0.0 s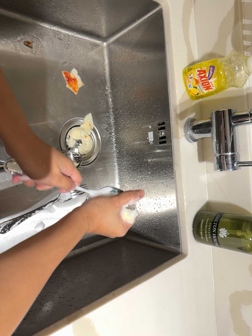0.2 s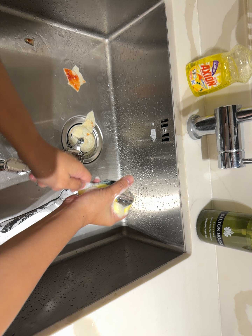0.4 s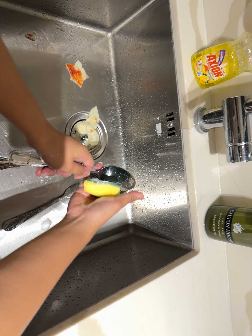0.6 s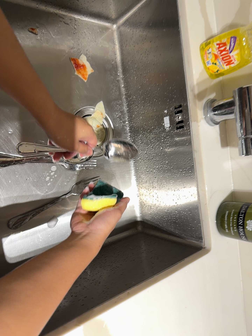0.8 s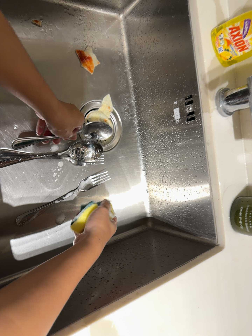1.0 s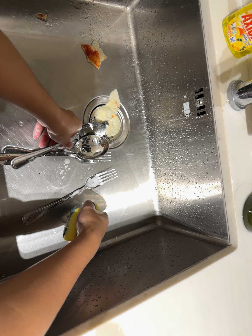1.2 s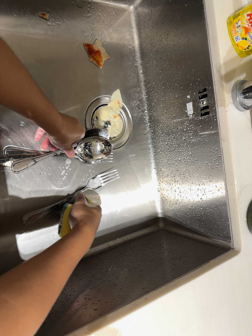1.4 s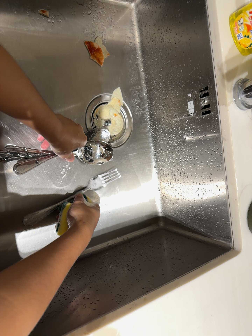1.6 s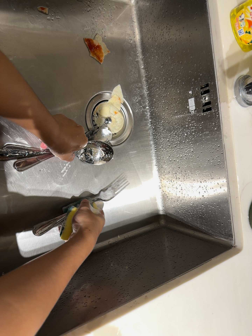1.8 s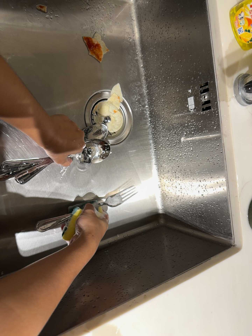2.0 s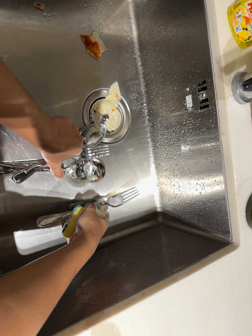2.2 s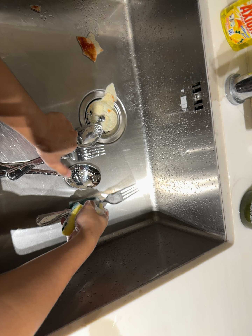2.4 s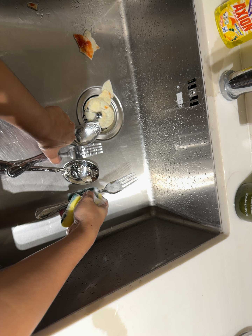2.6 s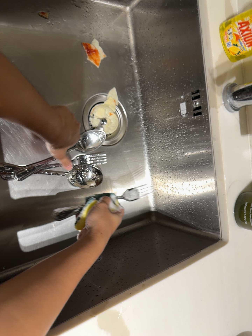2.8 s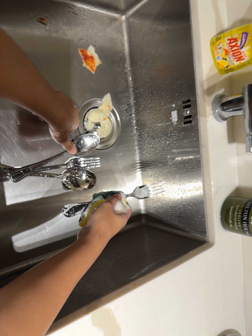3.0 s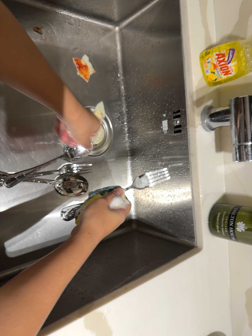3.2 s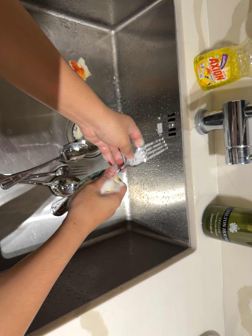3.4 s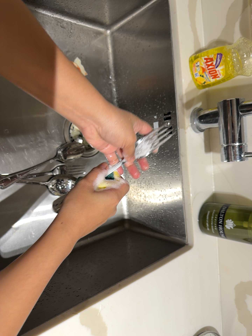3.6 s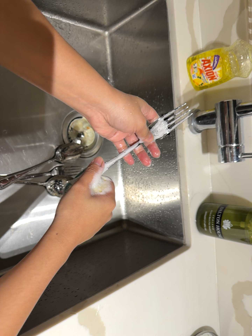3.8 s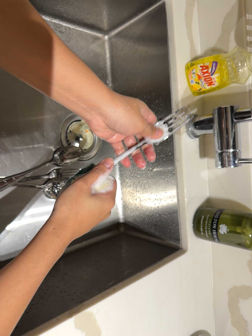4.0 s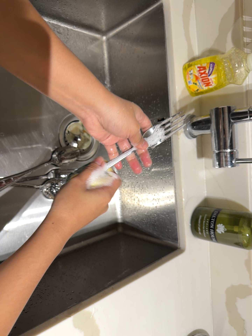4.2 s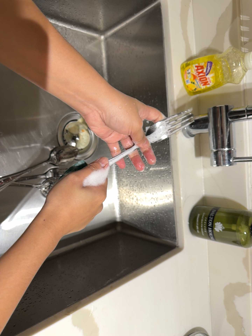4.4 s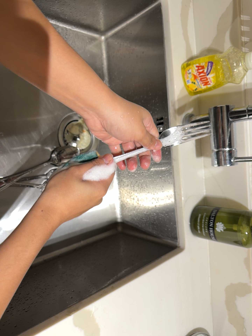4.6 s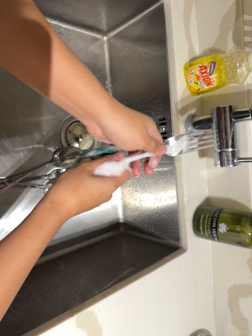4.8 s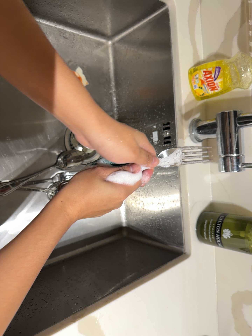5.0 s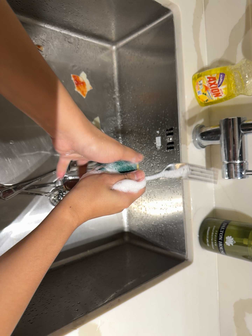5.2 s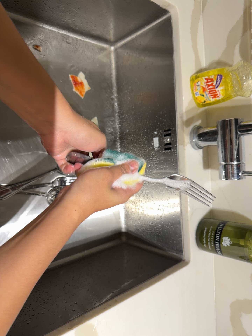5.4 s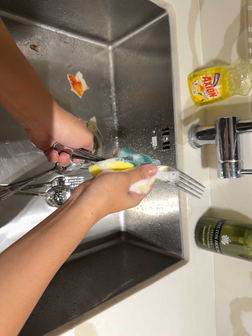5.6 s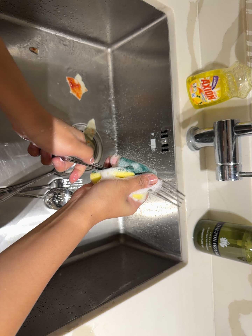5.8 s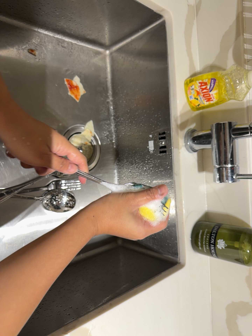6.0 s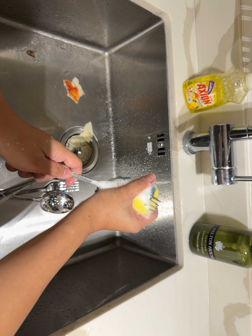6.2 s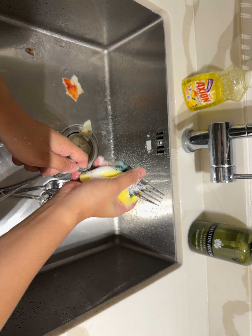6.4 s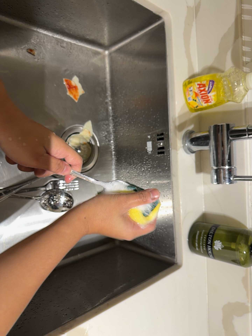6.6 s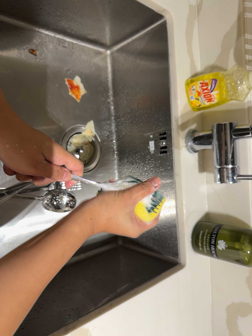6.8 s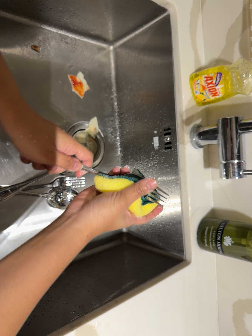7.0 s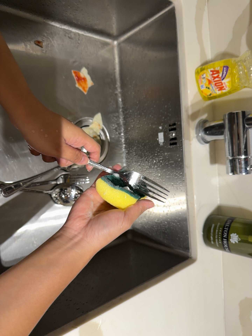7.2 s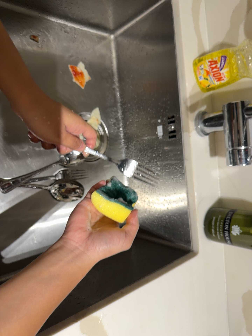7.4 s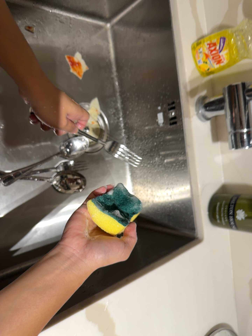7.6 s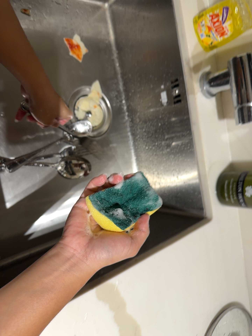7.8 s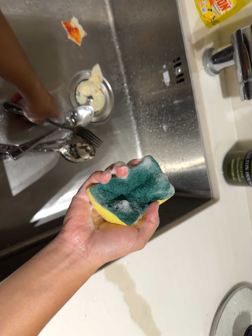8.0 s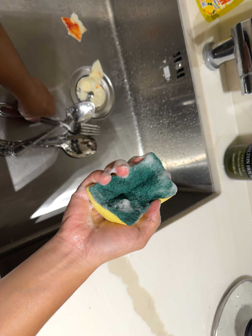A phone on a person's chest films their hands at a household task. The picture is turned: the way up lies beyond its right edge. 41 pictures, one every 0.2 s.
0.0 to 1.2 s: The camera pans to its left by about 10 degrees. It travels forward, about 8 cm, so what stands in front looms larger.
1.2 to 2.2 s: The camera keeps its place and its aim.
2.2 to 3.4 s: The camera travels backward, about 8 cm, so what stands in front gets smaller.
3.4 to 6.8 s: The camera shifts only a little, or ends up much as it began.
6.8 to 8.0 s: The camera travels toward the bottom of its view, about 7 cm, so close, fixed things drift upward. It rolls about its line of sight by about 10 degrees, and the scene rotates counterclockwise.
The film runs backward here.
